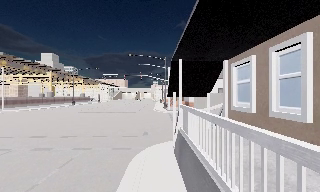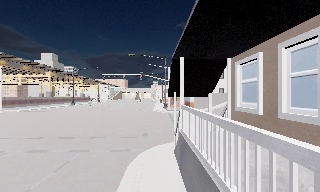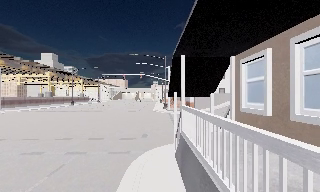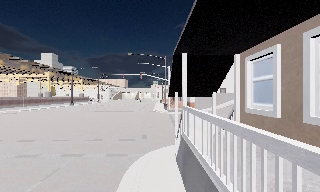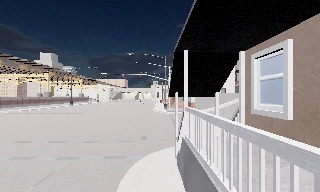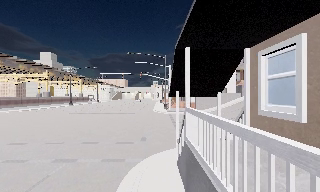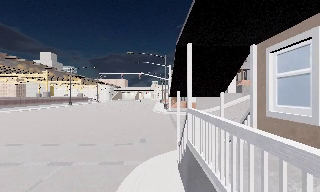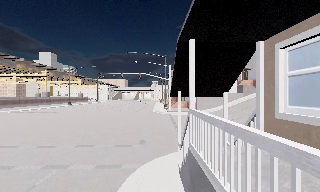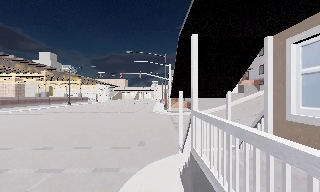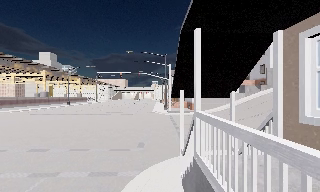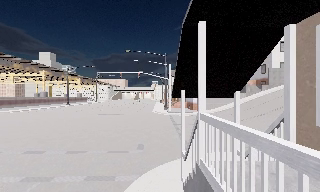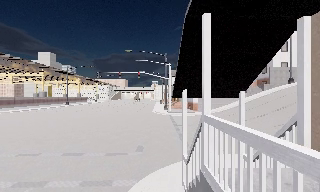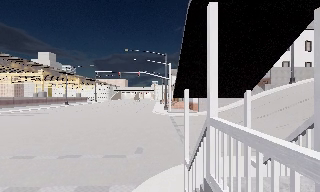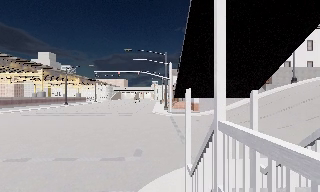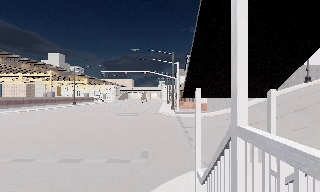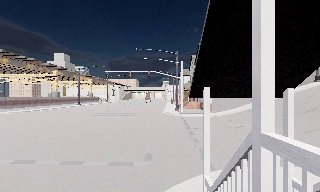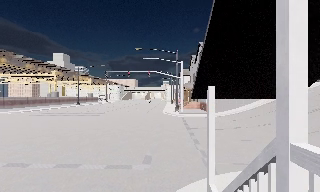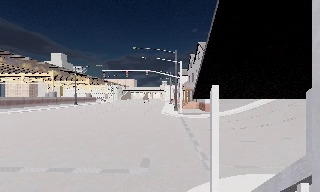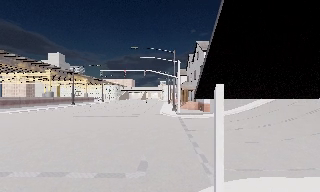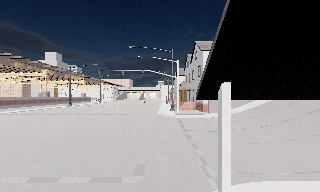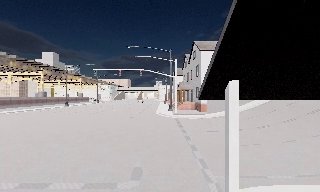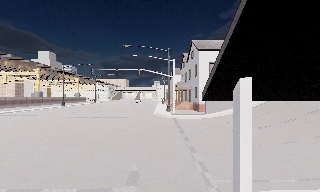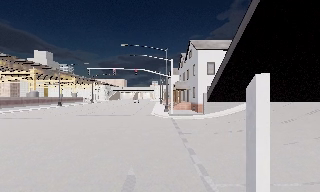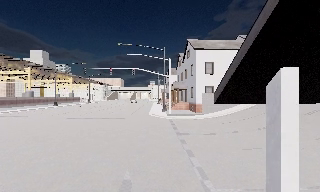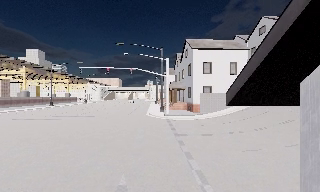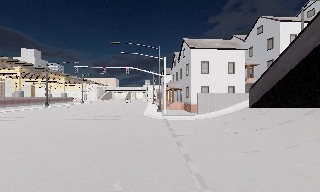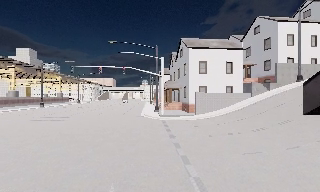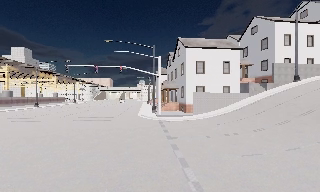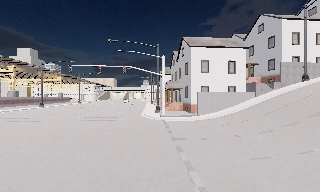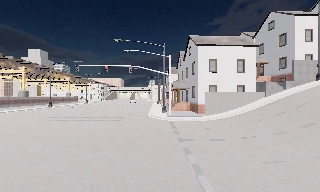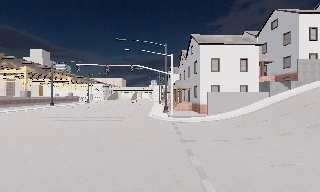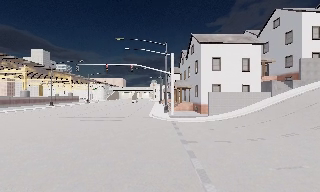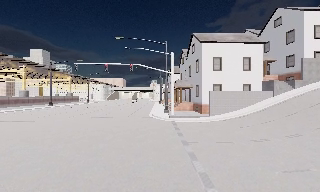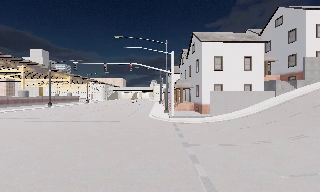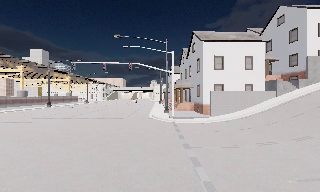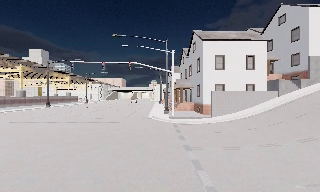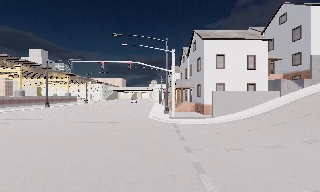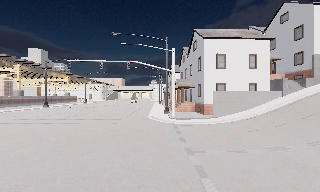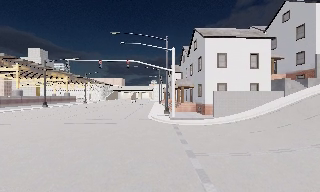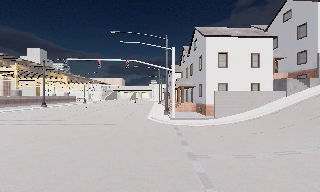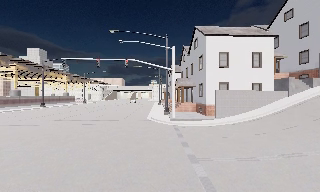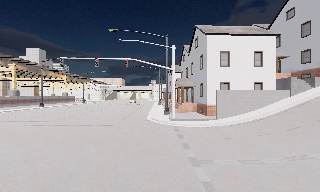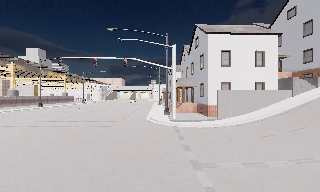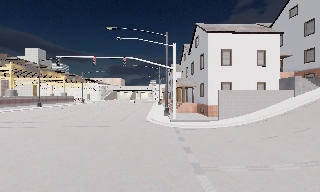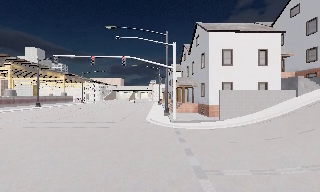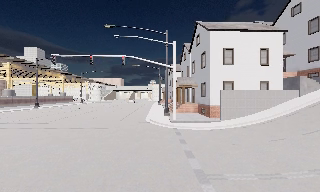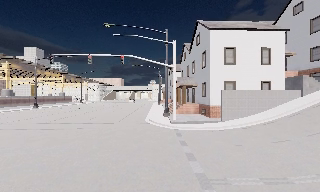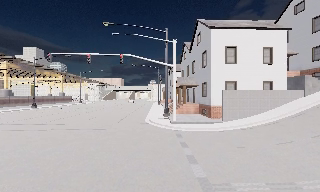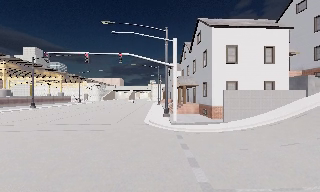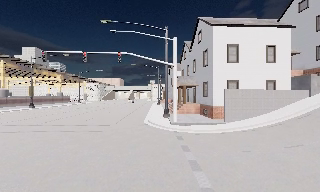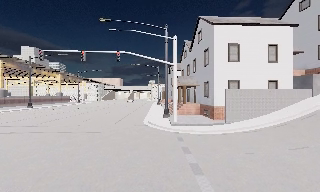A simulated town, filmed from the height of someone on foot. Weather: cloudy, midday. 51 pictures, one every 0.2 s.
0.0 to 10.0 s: The camera travels forward, about 15 m, so what stands in front looms larger.
The film runs forward here.
